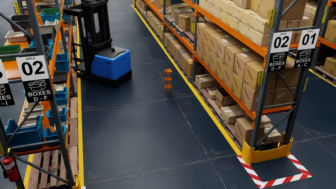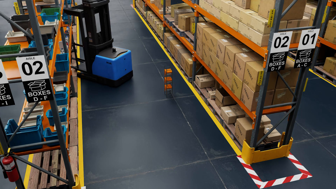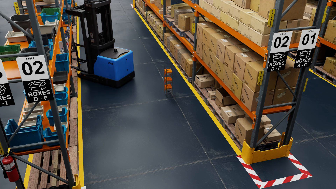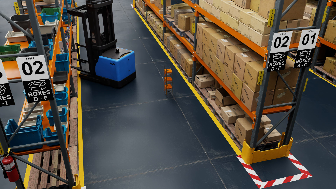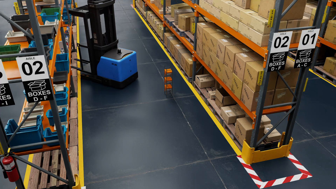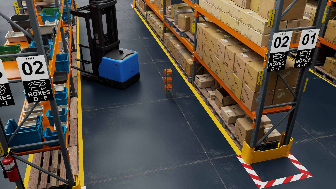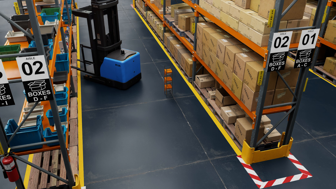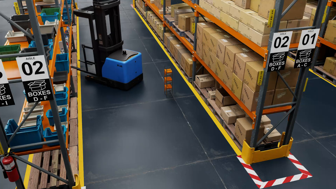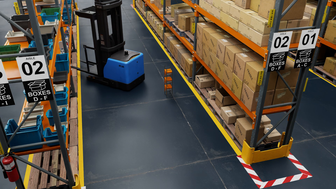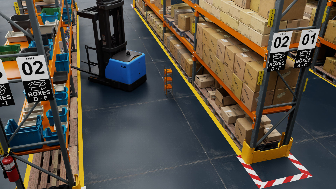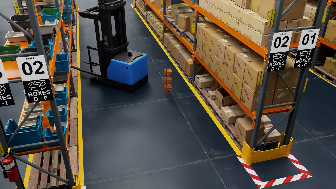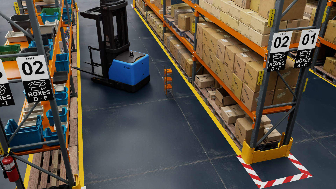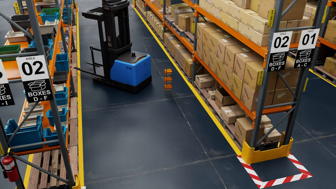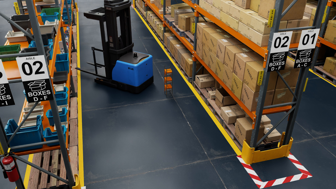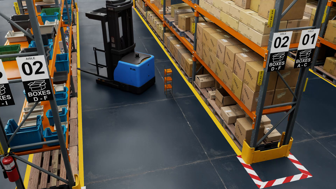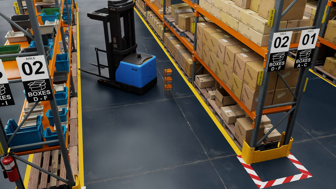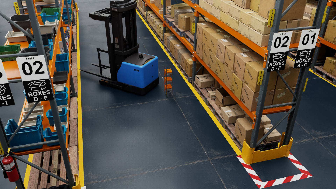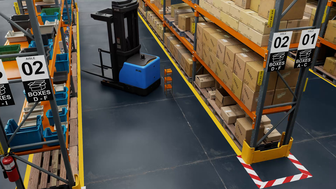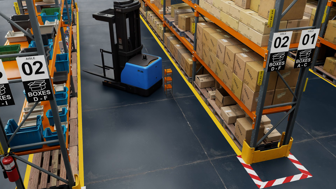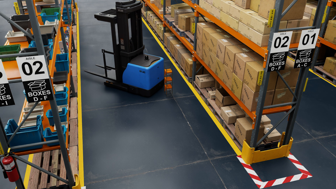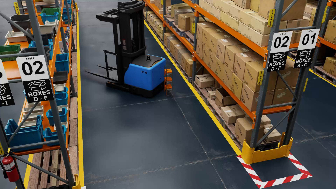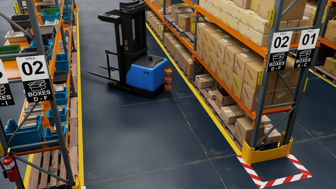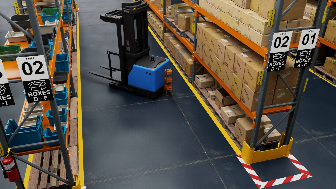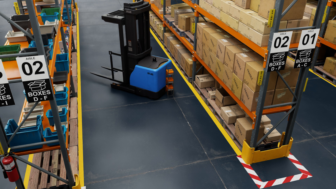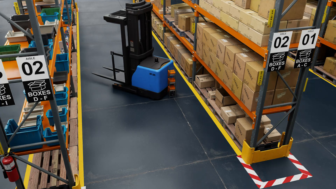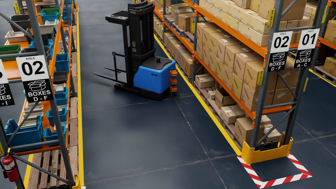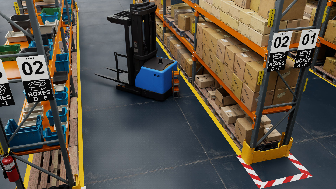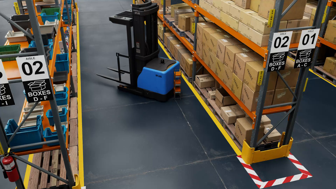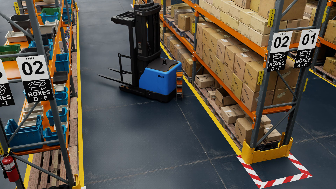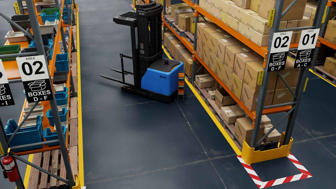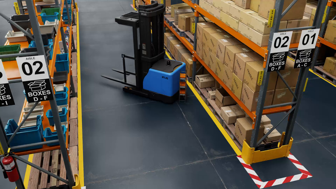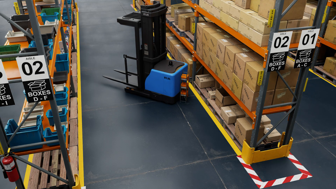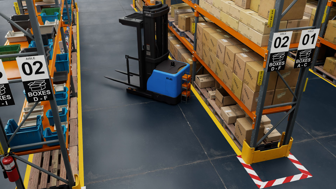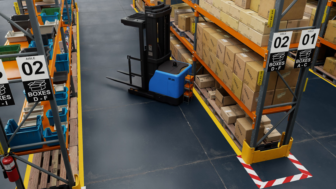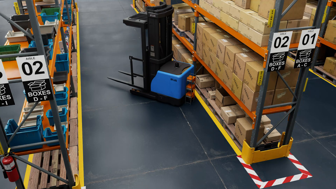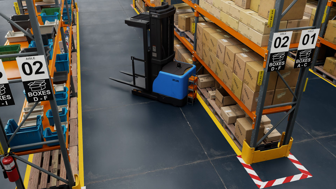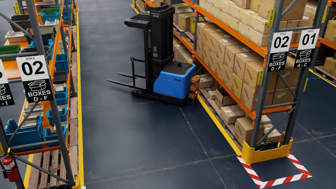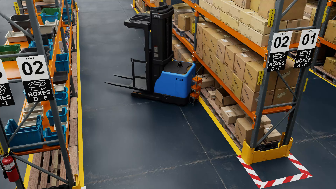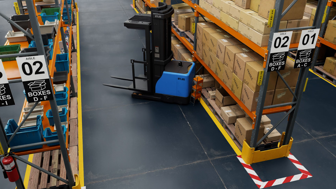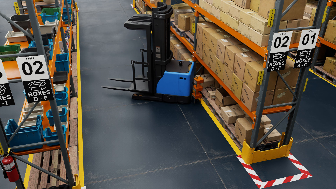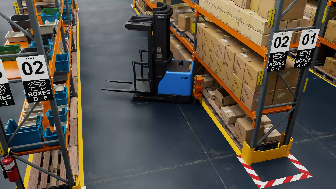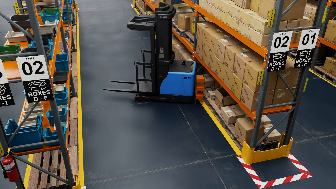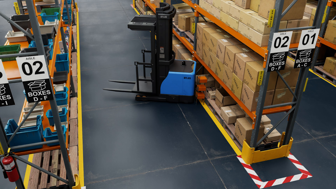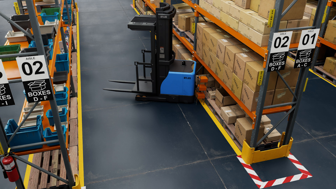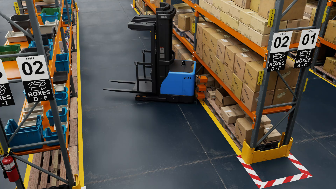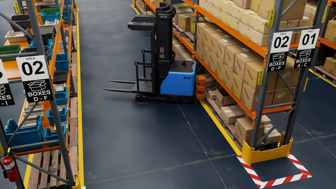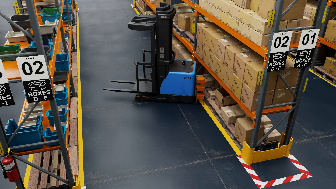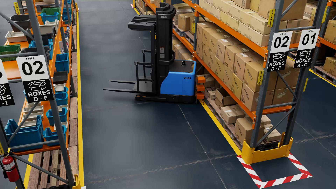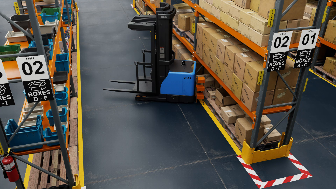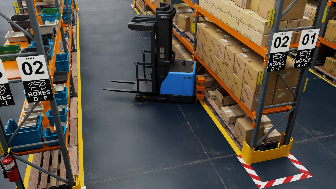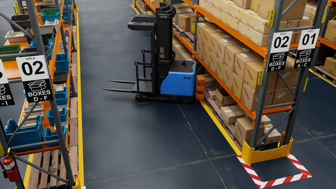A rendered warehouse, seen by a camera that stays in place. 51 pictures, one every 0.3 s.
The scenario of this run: A forklift runs into an object in its way.
